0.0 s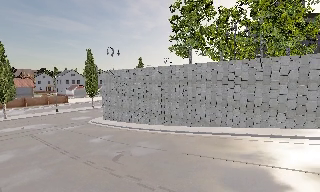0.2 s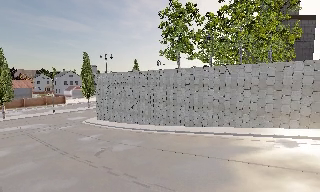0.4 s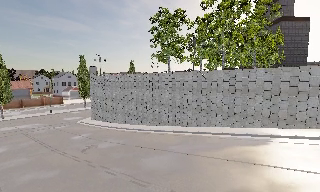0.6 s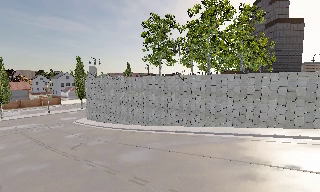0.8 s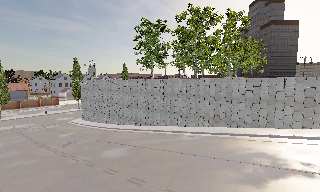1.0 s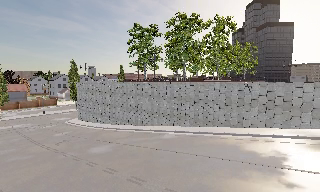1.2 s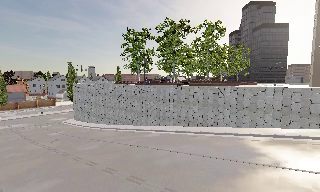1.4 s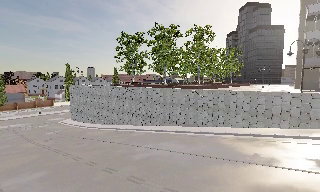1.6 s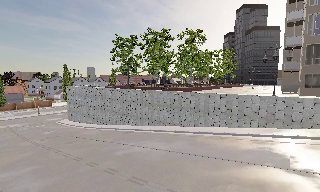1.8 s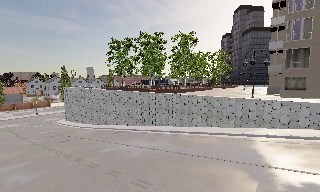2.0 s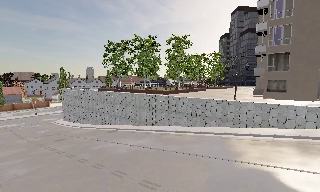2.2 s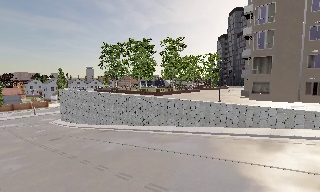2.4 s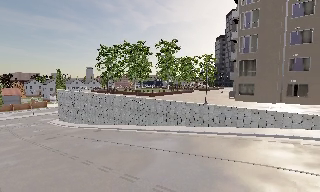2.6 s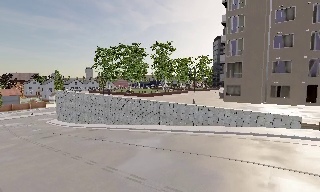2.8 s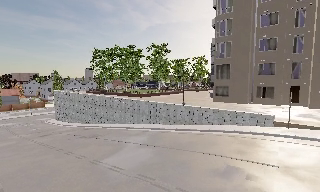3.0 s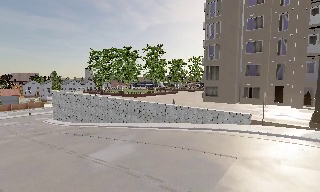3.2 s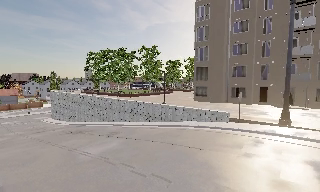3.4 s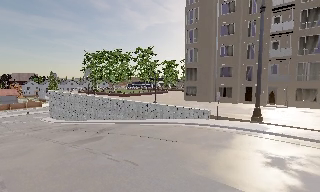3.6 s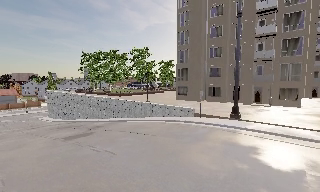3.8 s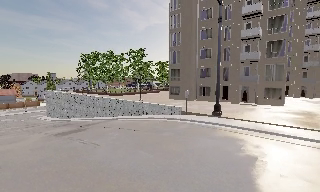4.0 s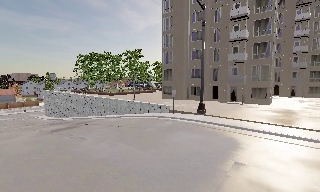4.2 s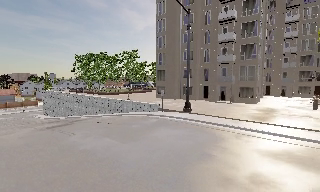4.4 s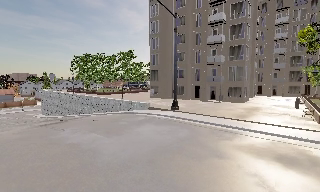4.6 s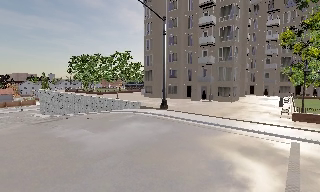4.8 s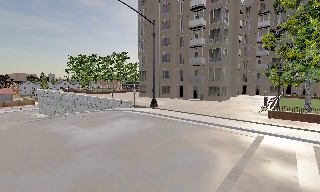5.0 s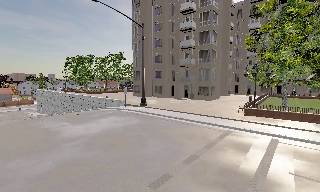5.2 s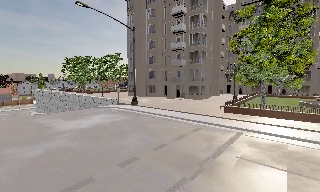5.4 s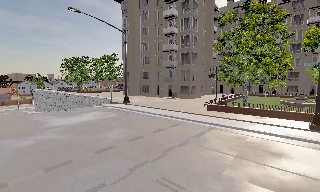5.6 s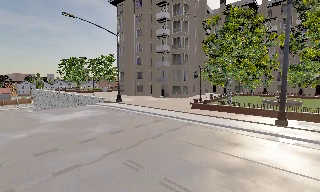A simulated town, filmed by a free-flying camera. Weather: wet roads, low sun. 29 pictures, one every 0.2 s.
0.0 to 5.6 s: The camera travels to its right and backward, about 50 m, so close, fixed things drift to the left.
The film runs forward here.
